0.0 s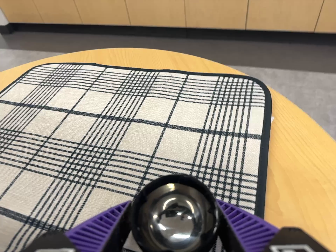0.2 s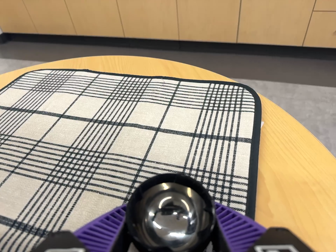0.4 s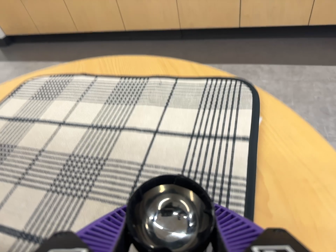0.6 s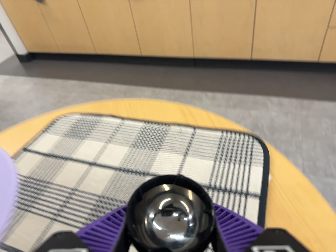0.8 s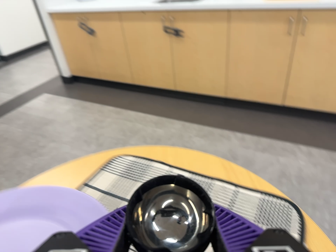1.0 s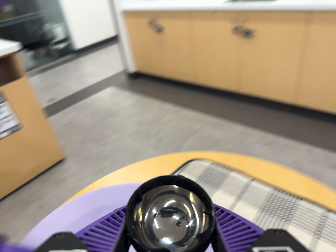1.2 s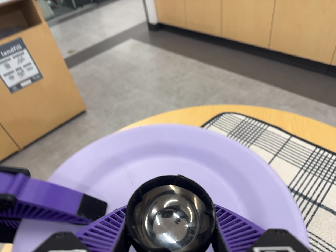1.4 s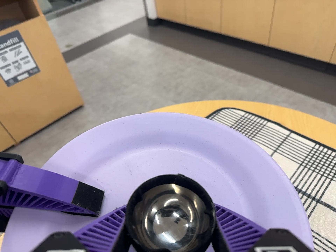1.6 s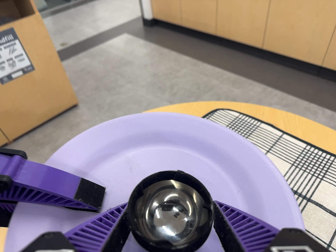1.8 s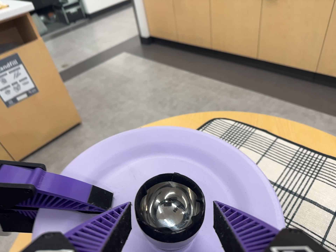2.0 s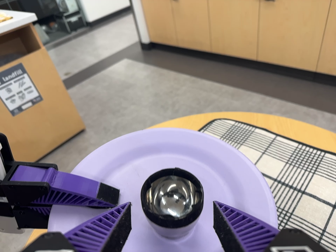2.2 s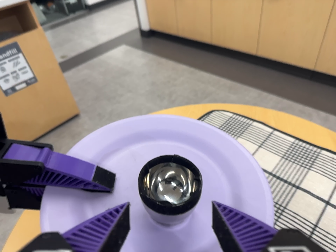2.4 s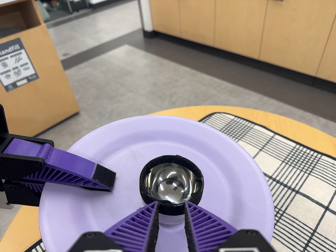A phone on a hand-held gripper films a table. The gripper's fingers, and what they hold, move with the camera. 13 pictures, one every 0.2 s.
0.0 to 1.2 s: The camera swings to its left by about 25 degrees, and the scene slides to the right. It travels to its left, toward the top of its view and backward, about 22 cm, so close, fixed things drift to the right. It rolls about its line of sight by about 15 degrees, and the scene rotates clockwise.
1.2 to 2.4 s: The camera travels backward, about 6 cm, so what stands in front gets smaller.
The film runs backward here.
